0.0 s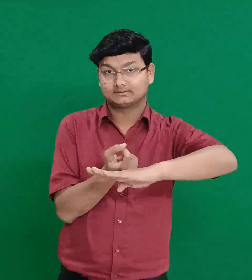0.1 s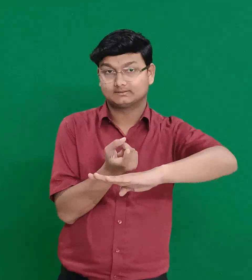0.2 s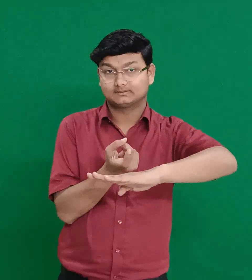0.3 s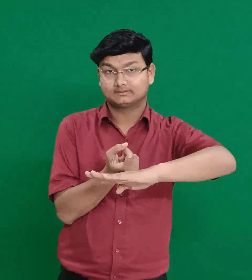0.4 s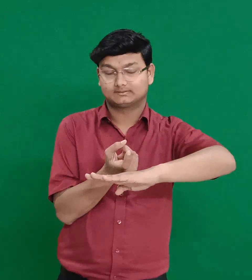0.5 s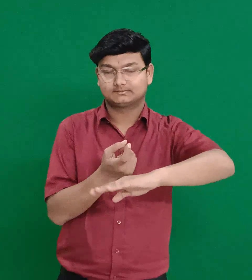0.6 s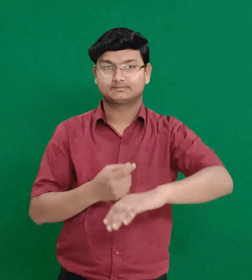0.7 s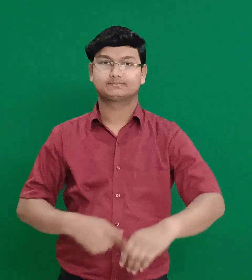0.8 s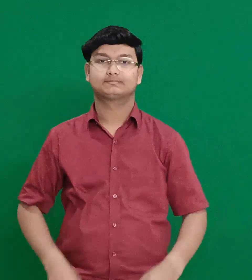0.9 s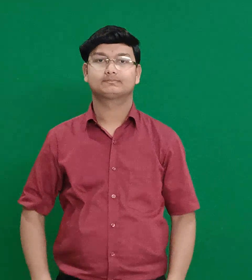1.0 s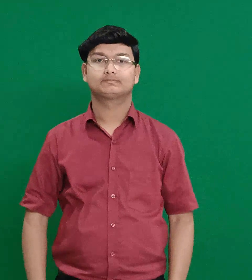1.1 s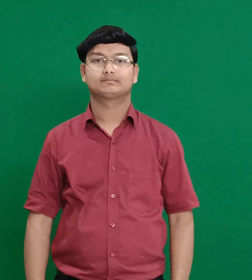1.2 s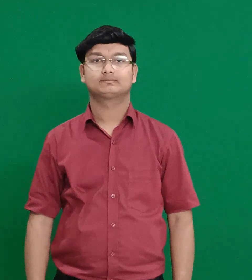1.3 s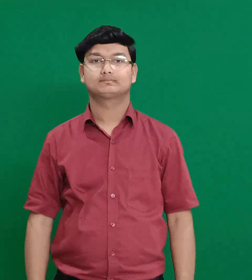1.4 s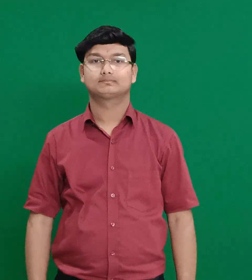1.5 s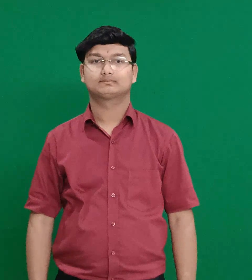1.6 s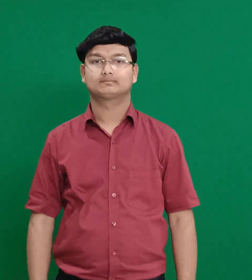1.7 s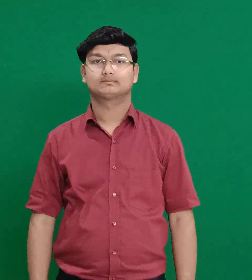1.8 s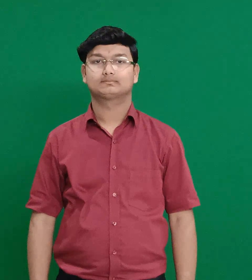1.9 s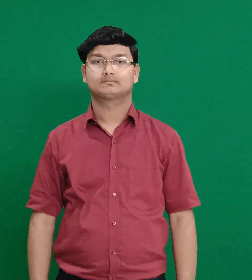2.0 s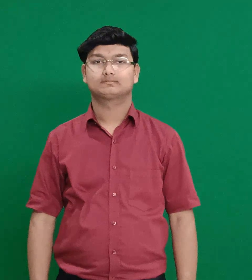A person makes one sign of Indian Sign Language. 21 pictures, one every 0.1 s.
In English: kadesh
